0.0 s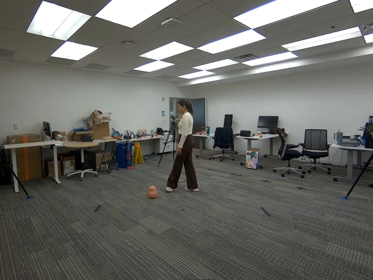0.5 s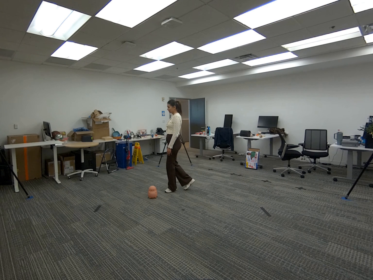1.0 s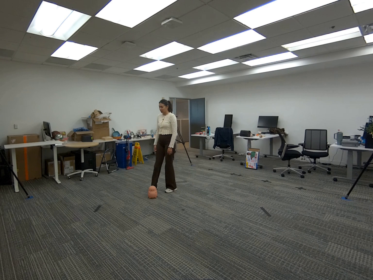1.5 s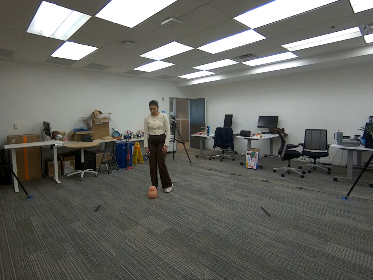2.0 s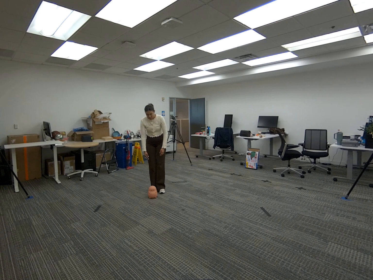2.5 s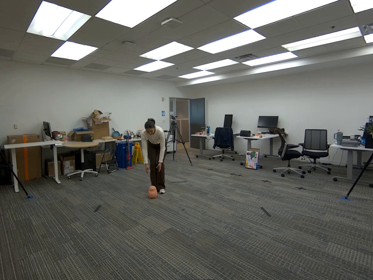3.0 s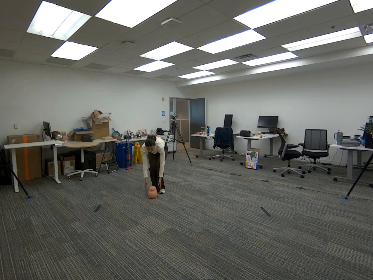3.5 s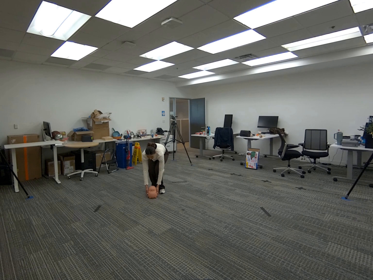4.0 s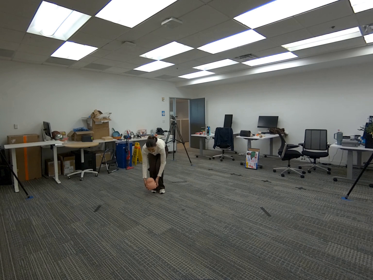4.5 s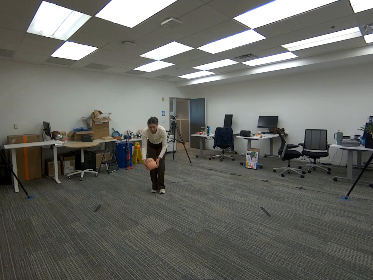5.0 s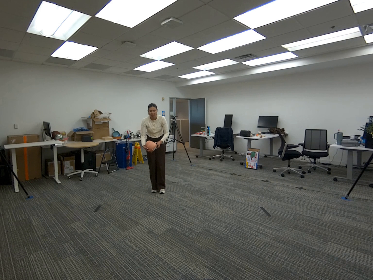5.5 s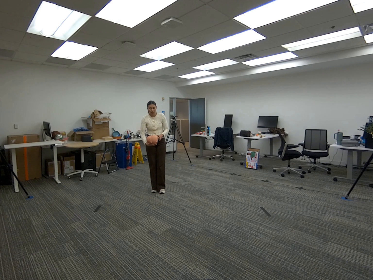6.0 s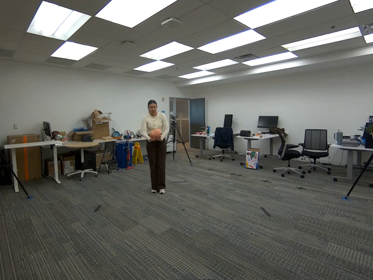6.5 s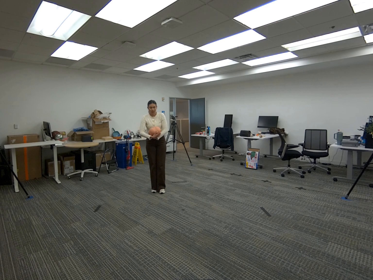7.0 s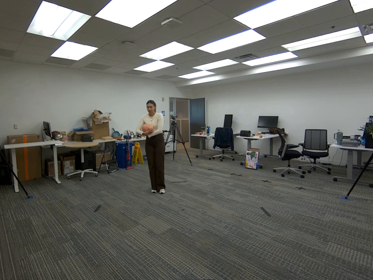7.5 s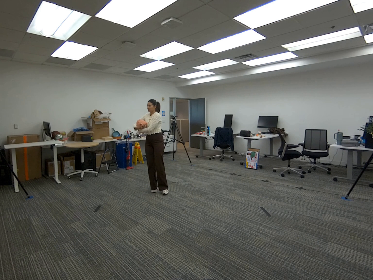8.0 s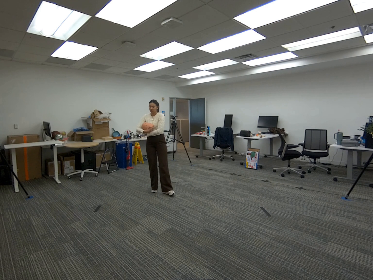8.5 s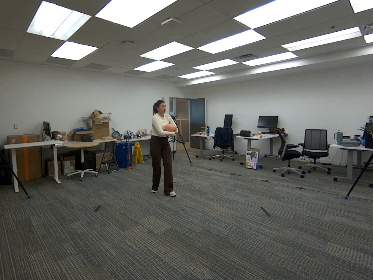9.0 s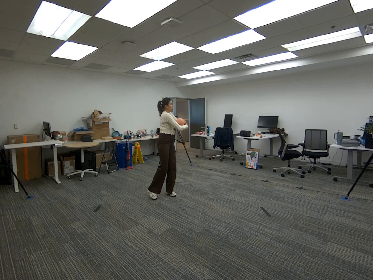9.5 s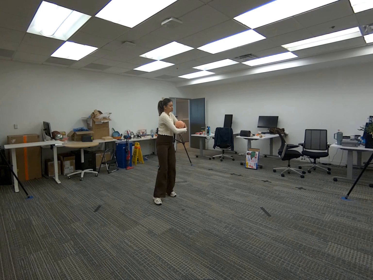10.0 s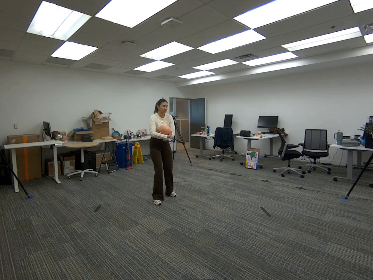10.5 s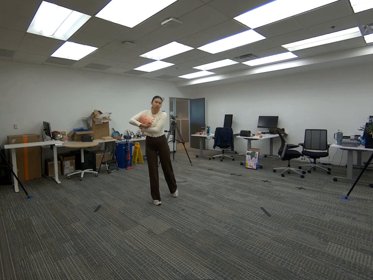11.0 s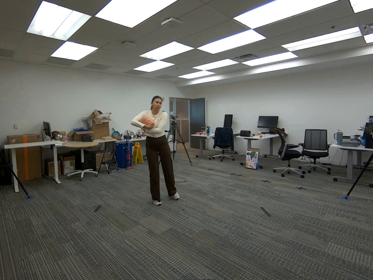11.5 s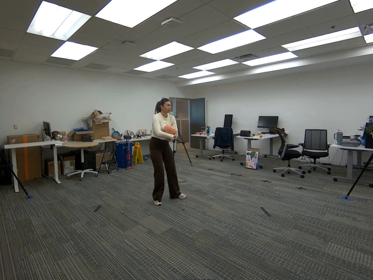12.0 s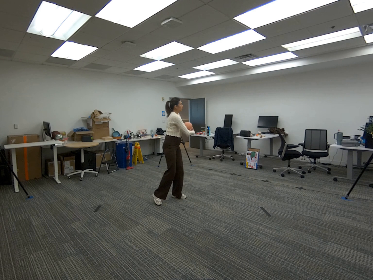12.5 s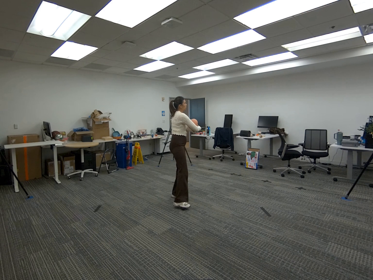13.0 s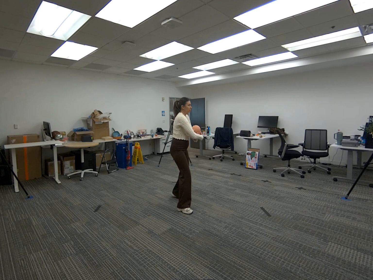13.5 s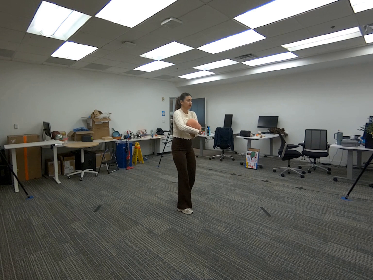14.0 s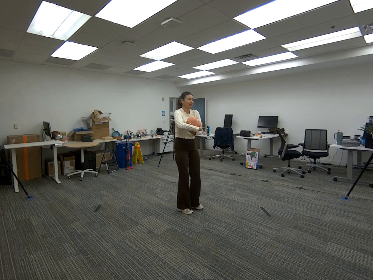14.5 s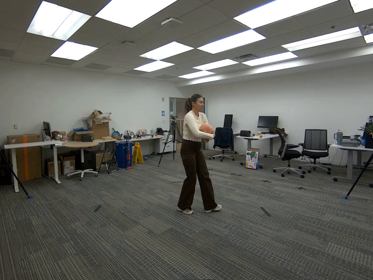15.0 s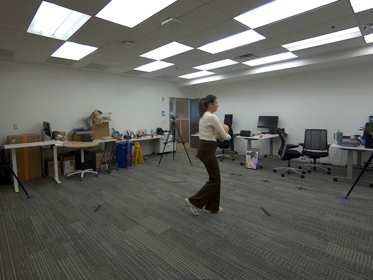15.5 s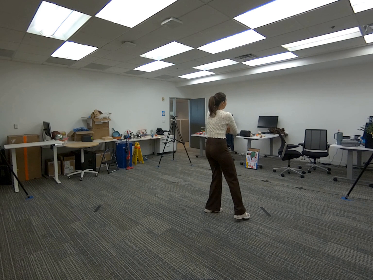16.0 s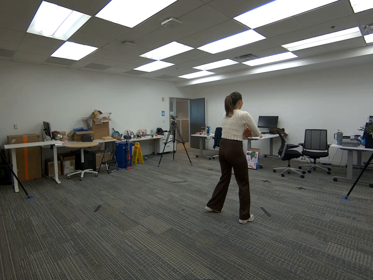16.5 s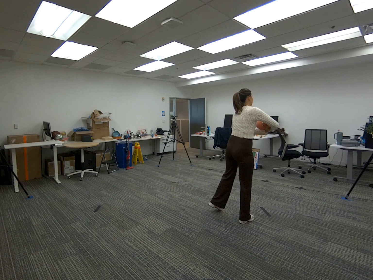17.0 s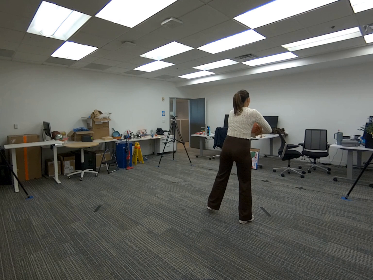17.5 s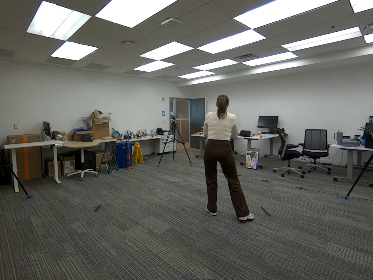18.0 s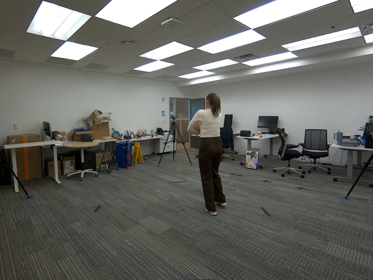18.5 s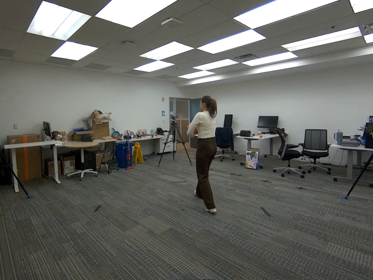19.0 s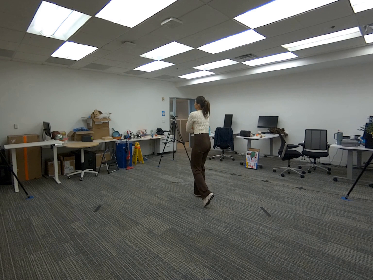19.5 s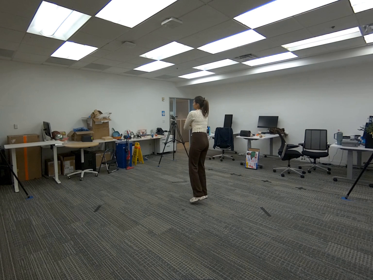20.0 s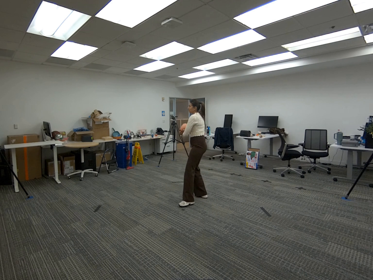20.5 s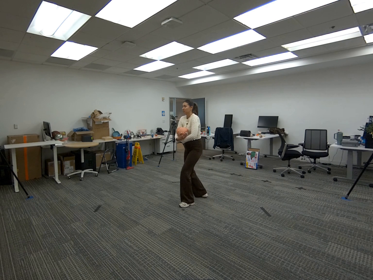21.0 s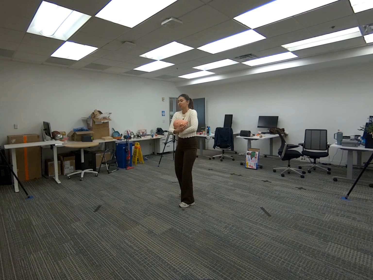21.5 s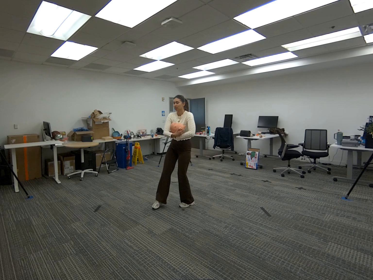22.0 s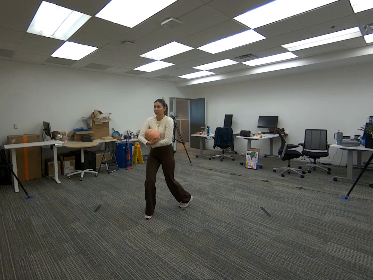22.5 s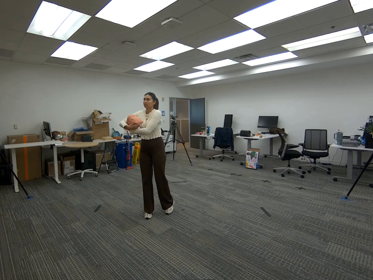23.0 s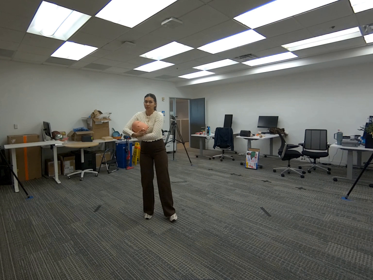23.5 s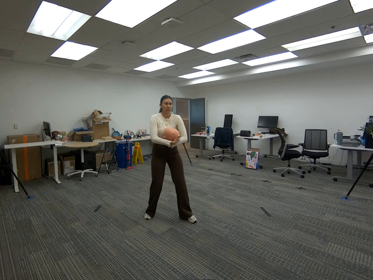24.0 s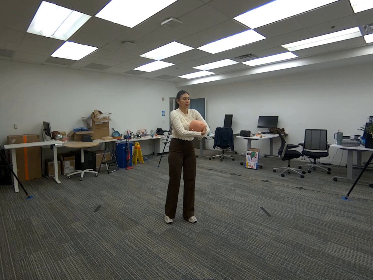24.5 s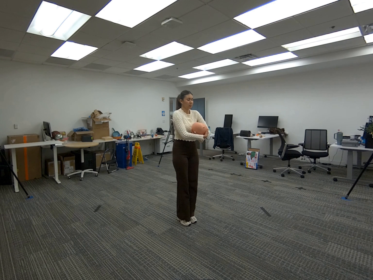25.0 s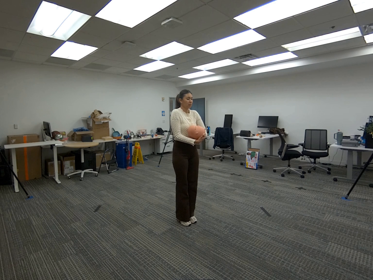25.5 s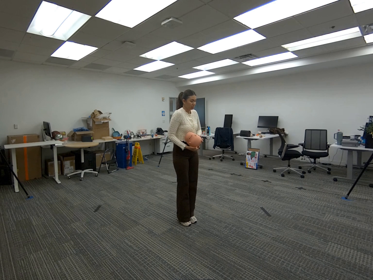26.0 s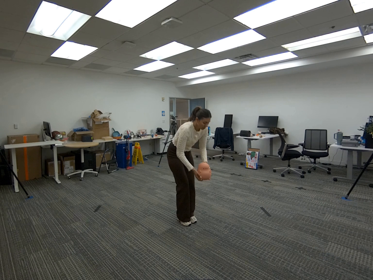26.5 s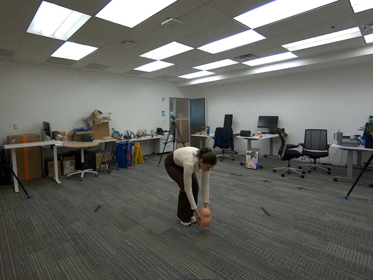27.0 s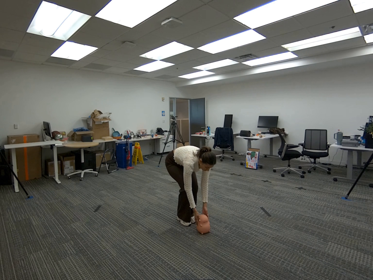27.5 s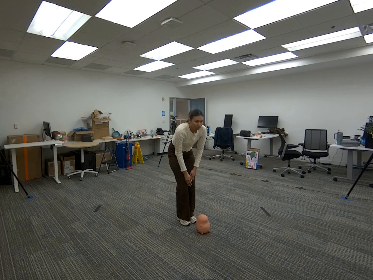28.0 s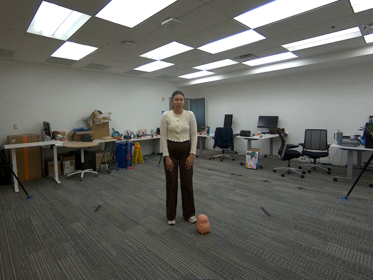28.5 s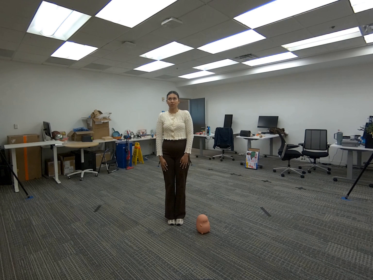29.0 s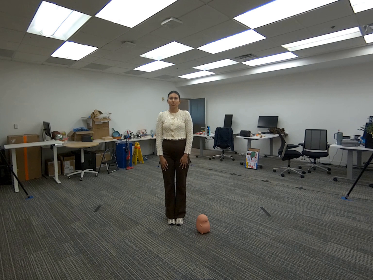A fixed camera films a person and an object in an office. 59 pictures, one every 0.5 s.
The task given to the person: Walk over to the potato light and pick it up from the floor. Hold the potato in both arms and gently sway it side to side and place it back on the floor.
